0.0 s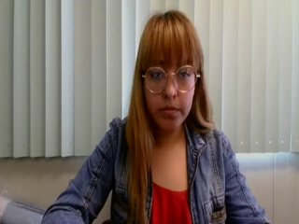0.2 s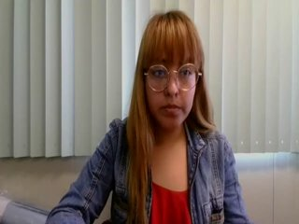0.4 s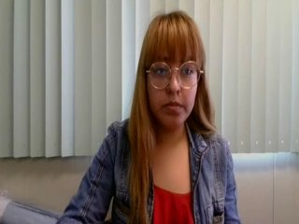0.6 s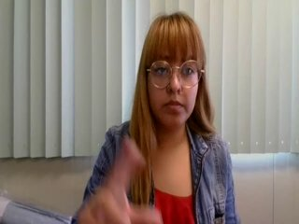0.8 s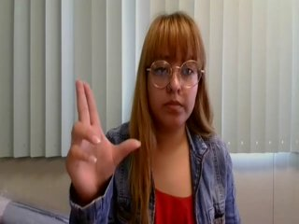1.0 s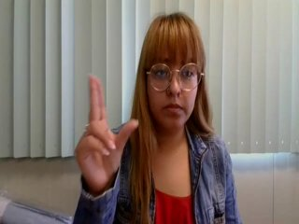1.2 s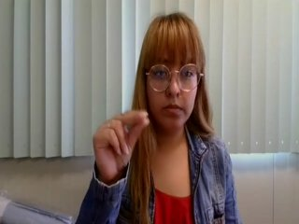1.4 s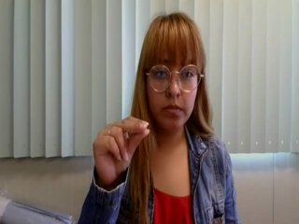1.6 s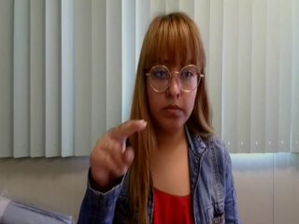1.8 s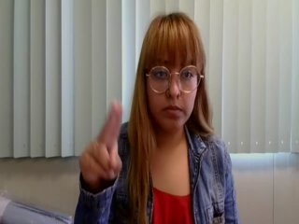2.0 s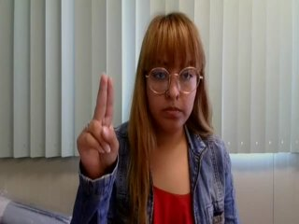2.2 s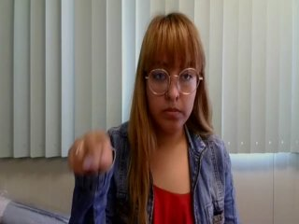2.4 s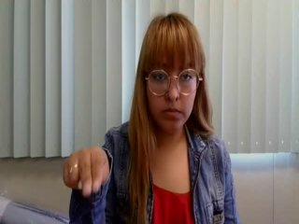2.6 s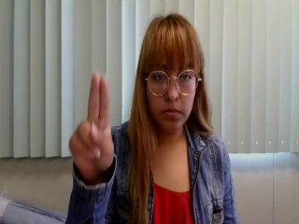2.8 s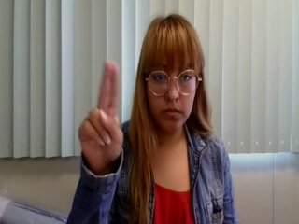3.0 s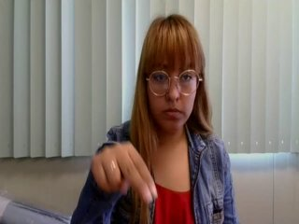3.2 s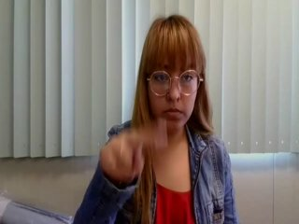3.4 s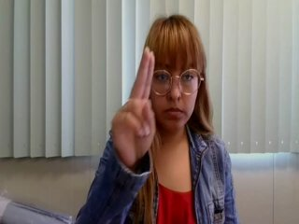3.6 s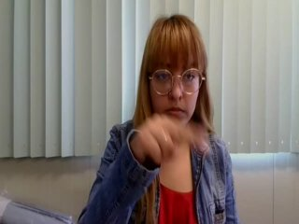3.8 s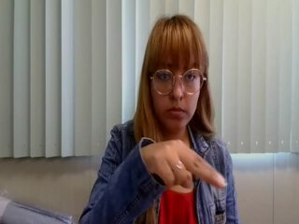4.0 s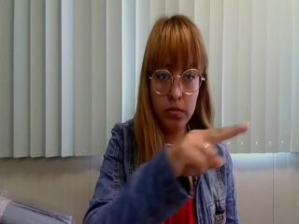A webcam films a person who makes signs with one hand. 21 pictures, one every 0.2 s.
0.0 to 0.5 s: Non-gesture.
0.6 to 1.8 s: Zoom out.
1.9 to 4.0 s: Pointing with two fingers.
